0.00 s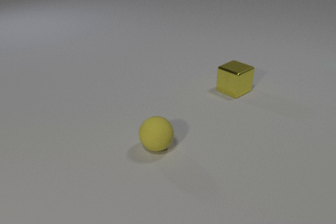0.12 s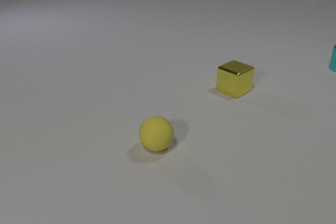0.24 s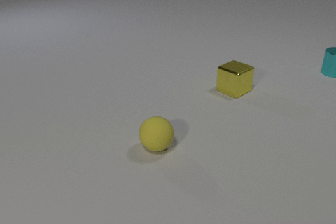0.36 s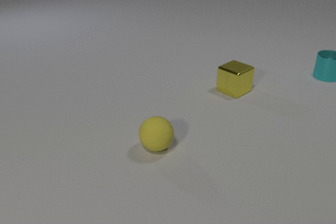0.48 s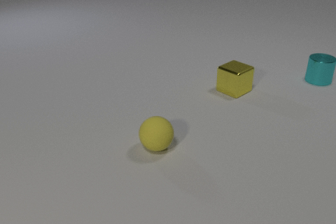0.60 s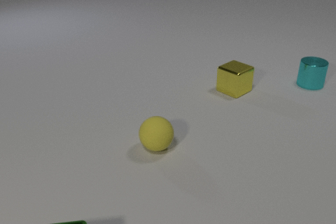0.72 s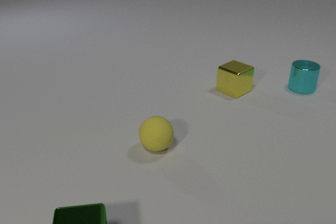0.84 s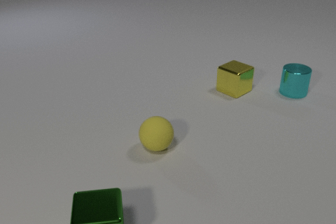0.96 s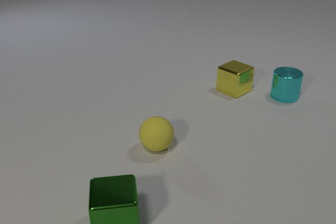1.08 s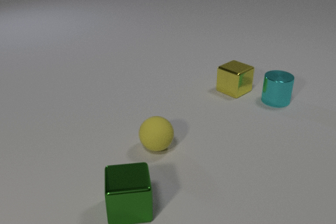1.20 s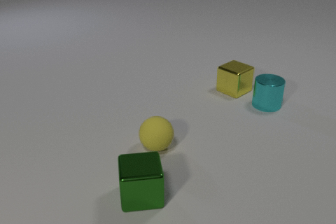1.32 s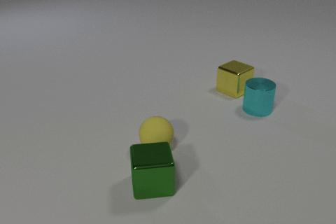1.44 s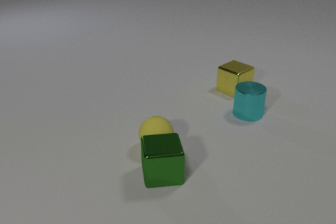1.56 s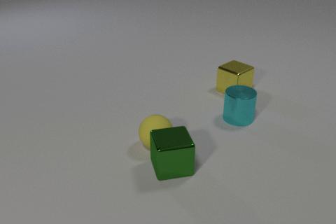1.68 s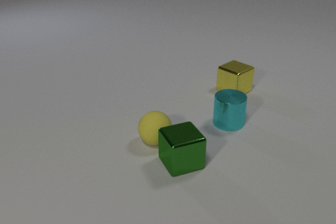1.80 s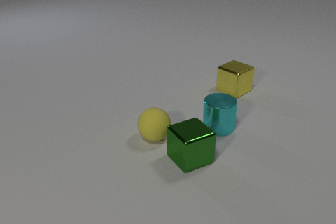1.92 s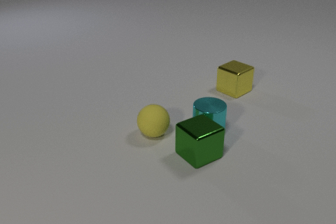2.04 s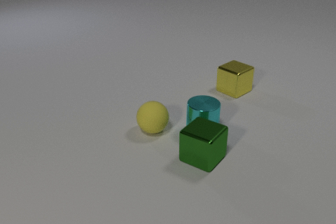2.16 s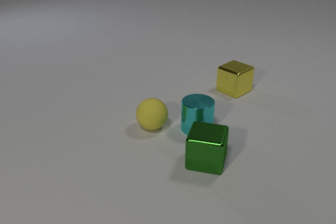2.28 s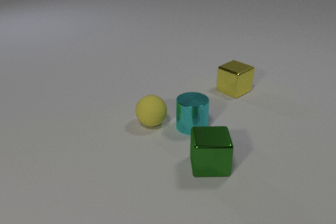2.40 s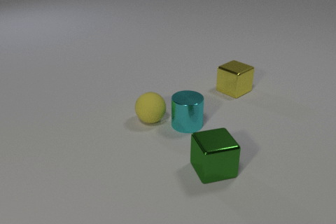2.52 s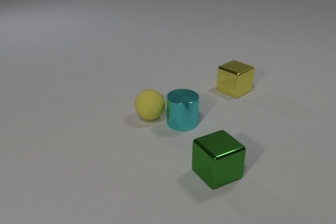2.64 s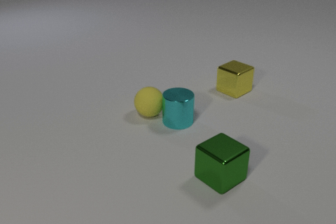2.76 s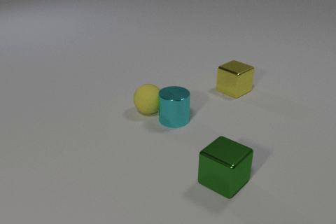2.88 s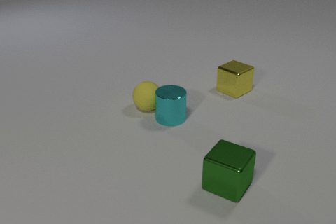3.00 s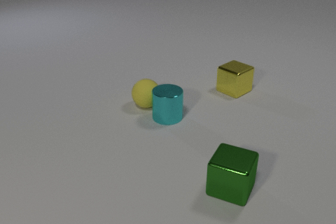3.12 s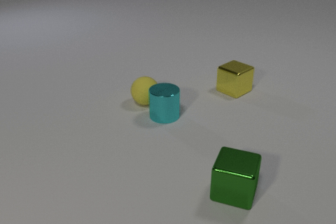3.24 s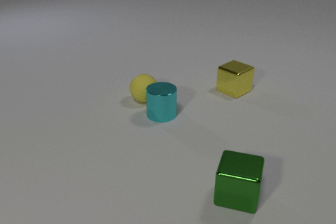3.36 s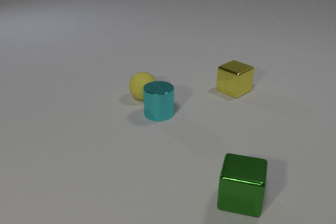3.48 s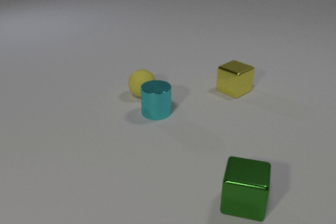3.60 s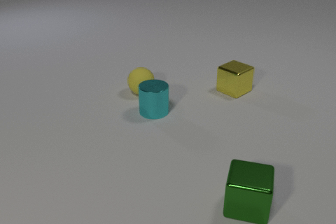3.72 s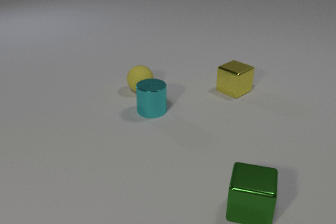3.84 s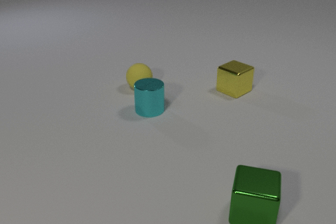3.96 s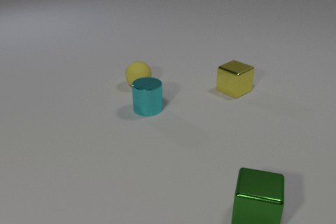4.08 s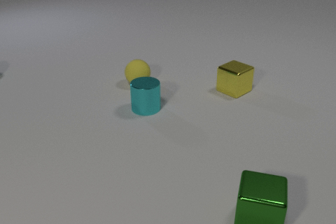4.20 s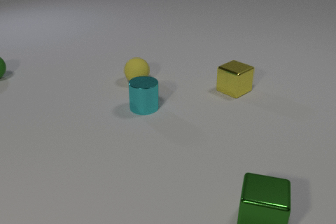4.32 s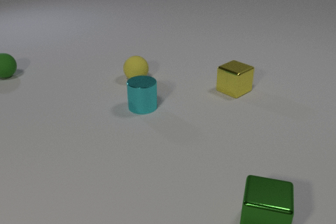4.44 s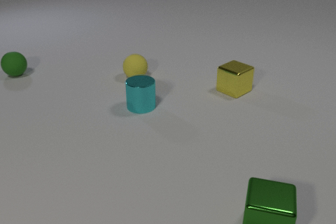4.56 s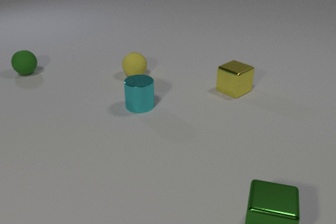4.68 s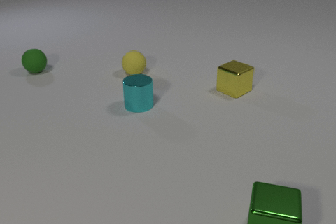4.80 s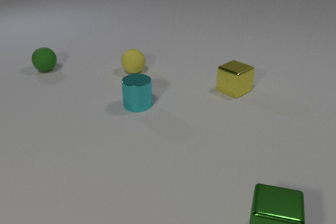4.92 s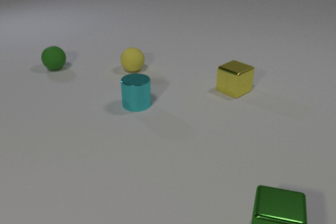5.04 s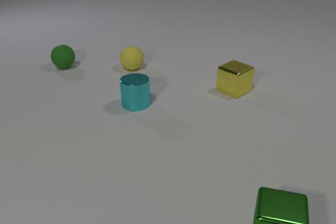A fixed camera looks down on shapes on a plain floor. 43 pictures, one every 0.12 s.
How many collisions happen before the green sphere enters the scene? 3.
What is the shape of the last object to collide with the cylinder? sphere.
What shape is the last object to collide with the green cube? cylinder.
0.00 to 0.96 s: The green metal cube comes in at the bottom edge, slides away from the camera and to the right. The cyan metal cylinder comes in at the right edge, slides toward the camera and to the left.
0.96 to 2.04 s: The green metal cube slides away from the camera and to the right, spins counterclockwise seen from above by about 45 degrees, its near face sliding to the right. The cyan metal cylinder slides toward the camera and to the left. The yellow rubber sphere rolls away from the camera. The green metal cube and the yellow rubber sphere collide. The green metal cube and the cyan metal cylinder collide.
2.04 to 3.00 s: The green metal cube slides toward the camera and to the right, spins so that its near face slides to the right, counterclockwise seen from above. The cyan metal cylinder slides to the left and away from the camera. The yellow rubber sphere rolls away from the camera. The cyan metal cylinder and the yellow rubber sphere collide.
3.00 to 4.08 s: The green metal cube slides toward the camera and to the right. The cyan metal cylinder slides to the left and away from the camera. The yellow rubber sphere rolls away from the camera.
4.08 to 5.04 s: The green metal cube slides toward the camera and to the right. The cyan metal cylinder slides to the left and away from the camera. The yellow rubber sphere rolls away from the camera. The green rubber sphere comes in at the left edge, rolls to the right.
